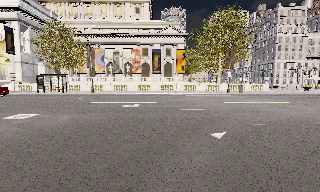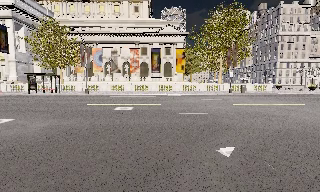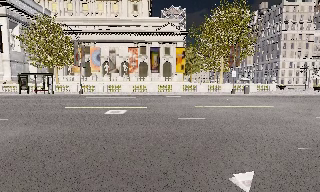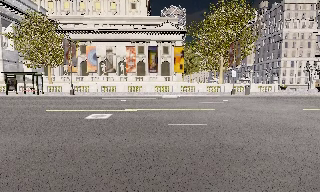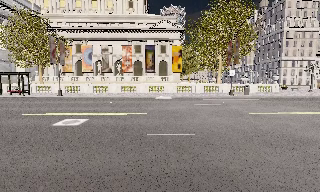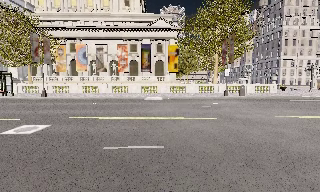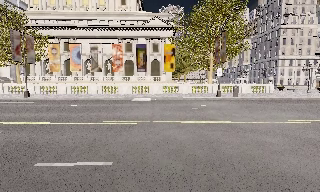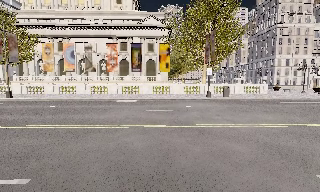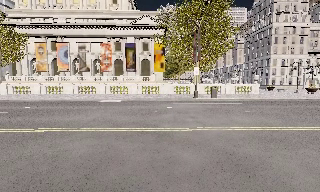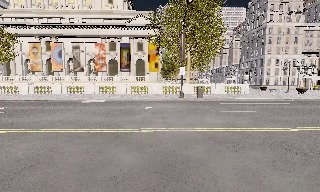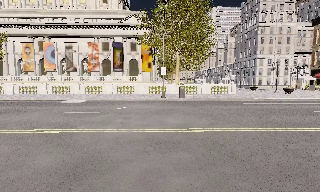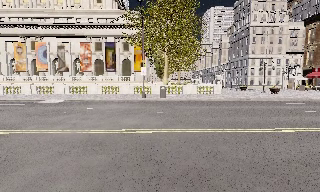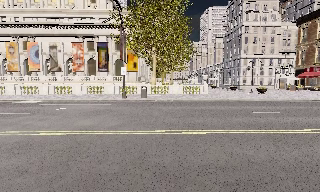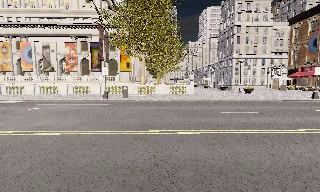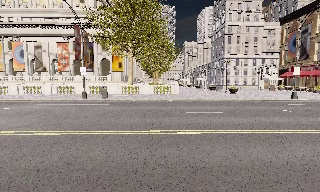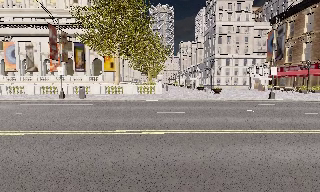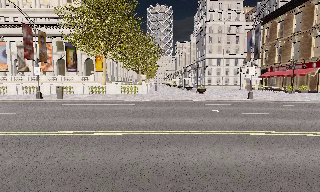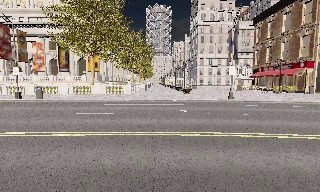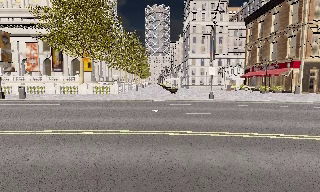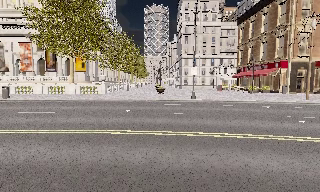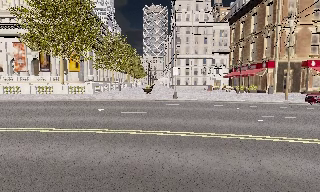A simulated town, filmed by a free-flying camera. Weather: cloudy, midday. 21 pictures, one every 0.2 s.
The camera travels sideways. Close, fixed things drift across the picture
to the left.
0.0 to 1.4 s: The camera travels forward and to its right, about 9 m, so what stands in front looms larger.
1.4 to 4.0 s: The camera travels to its right, about 25 m, so close, fixed things drift to the left.
The film runs forward here.
